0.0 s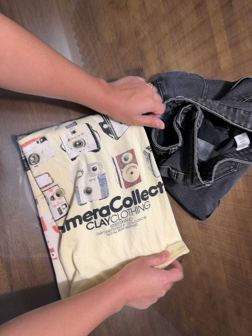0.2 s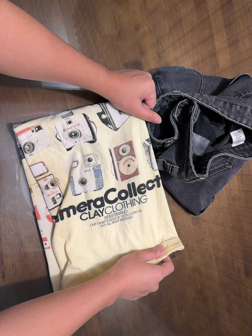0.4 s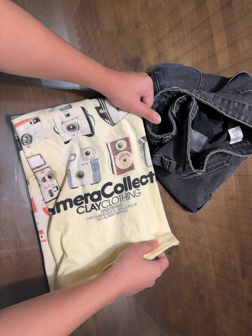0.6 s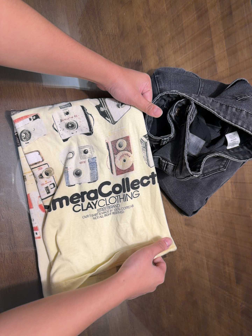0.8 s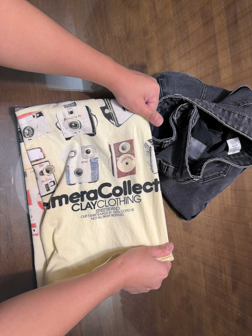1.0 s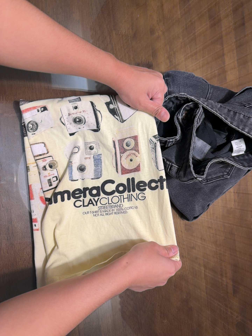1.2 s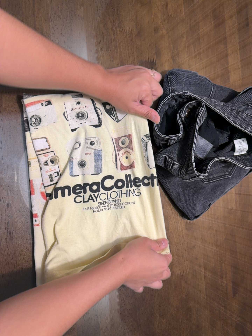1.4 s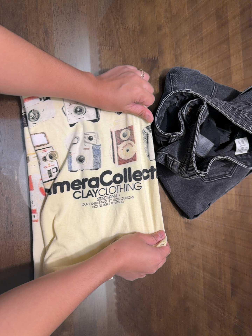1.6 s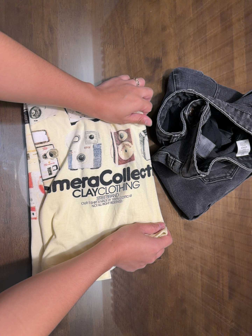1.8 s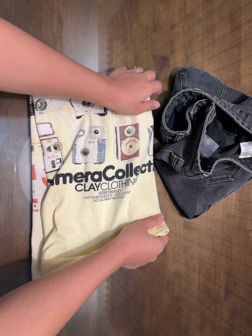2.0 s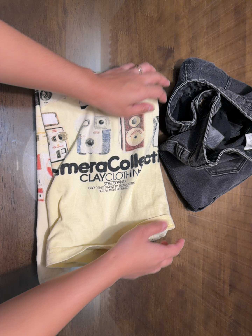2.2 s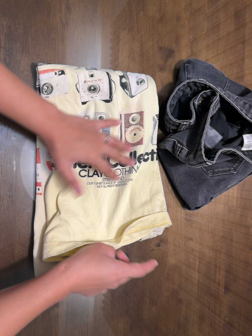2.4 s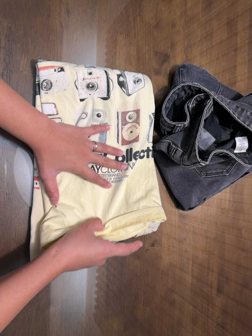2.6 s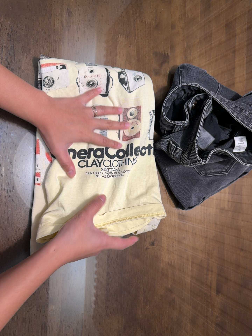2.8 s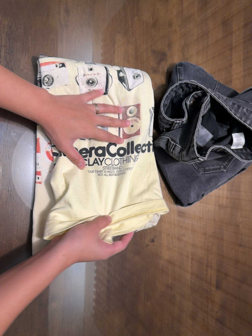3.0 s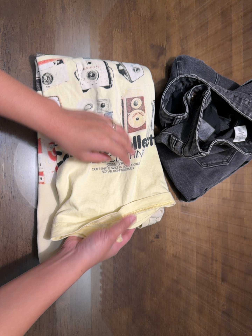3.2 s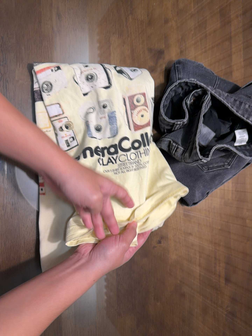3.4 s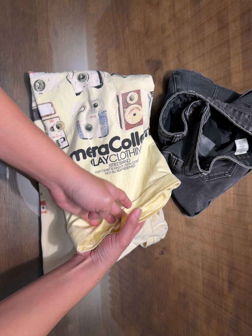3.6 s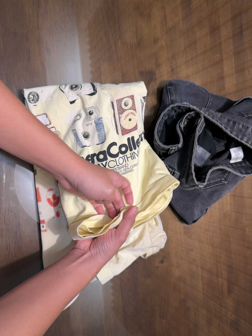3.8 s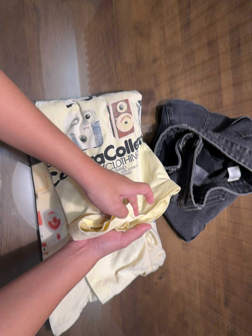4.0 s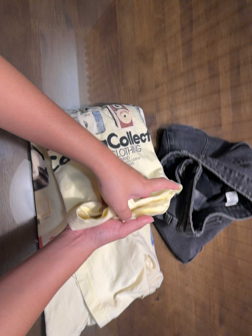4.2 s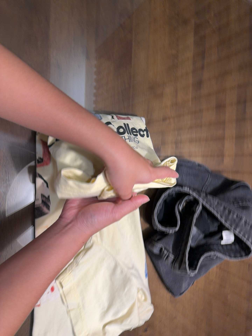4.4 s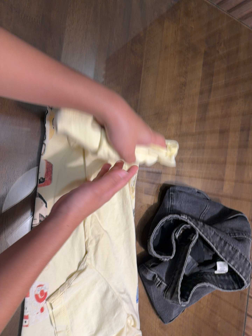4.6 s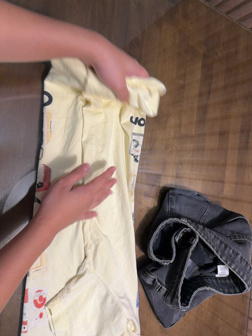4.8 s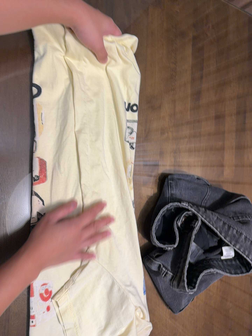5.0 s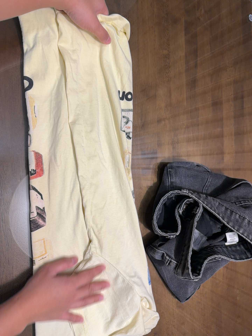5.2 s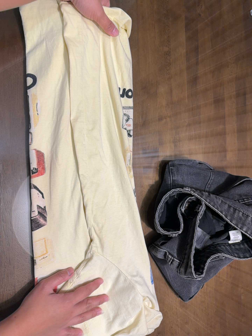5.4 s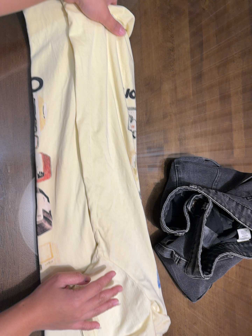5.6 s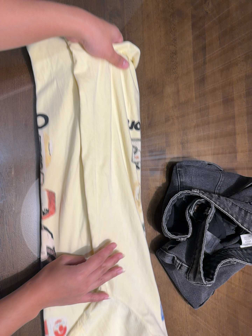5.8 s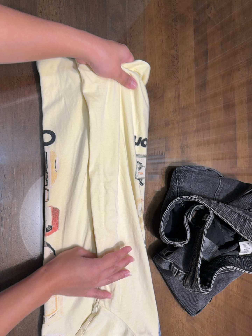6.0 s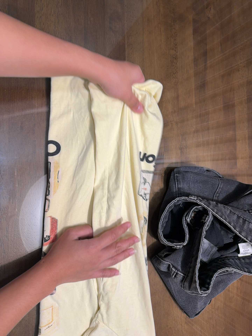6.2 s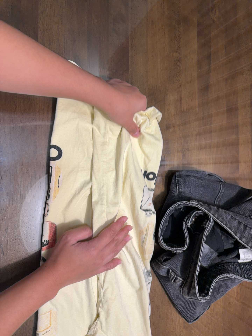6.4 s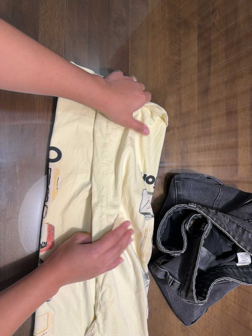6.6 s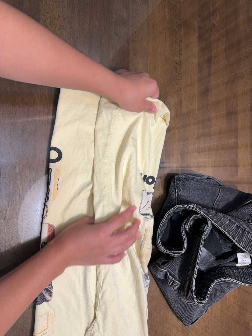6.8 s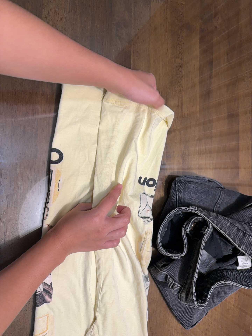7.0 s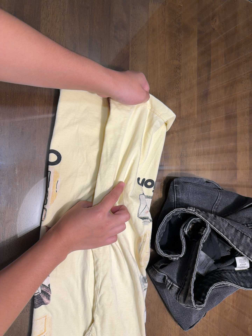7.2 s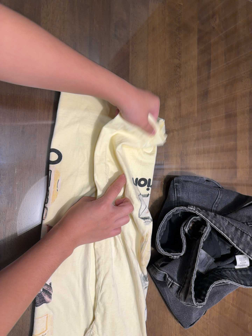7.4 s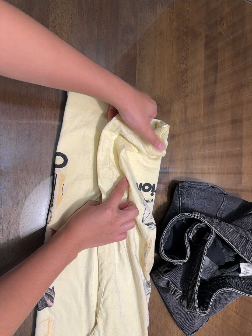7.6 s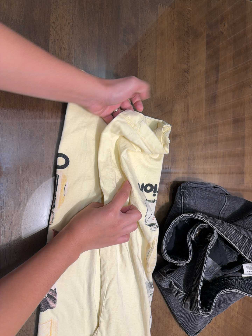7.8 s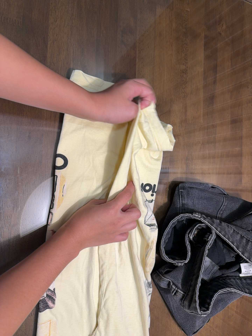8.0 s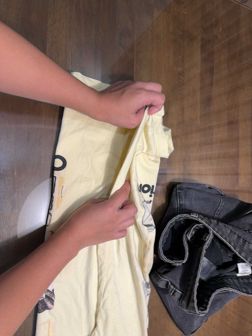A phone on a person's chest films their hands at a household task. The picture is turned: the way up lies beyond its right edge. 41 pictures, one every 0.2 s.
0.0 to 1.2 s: The camera travels toward the bottom of its view, about 6 cm. It rolls about its line of sight by about 10 degrees, and the scene rotates clockwise.
1.2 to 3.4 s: The camera shifts only a little, or ends up much as it began.
3.4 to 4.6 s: The camera travels toward the top of its view, about 20 cm, so close, fixed things drift downward. It rolls about its line of sight by about 10 degrees, and the scene rotates clockwise.
4.6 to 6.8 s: The camera shifts only a little, or ends up much as it began.
6.8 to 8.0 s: The camera keeps its place and its aim.
The film runs backward here.
